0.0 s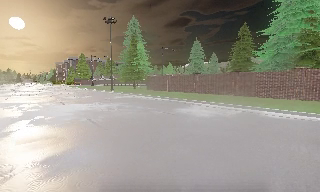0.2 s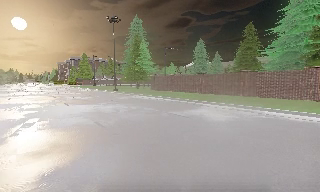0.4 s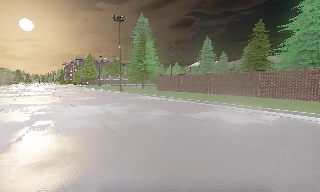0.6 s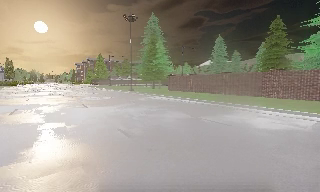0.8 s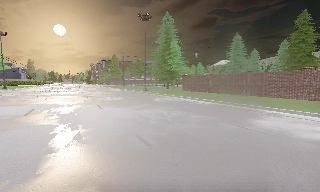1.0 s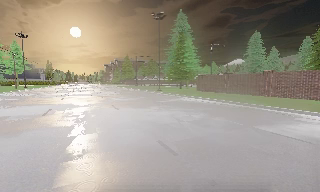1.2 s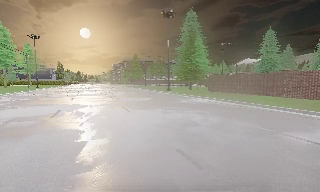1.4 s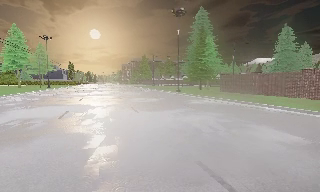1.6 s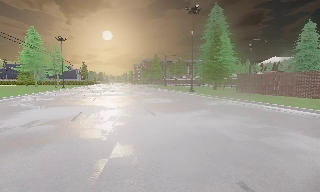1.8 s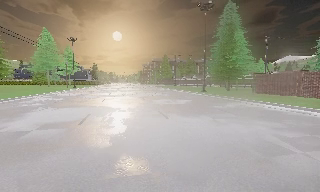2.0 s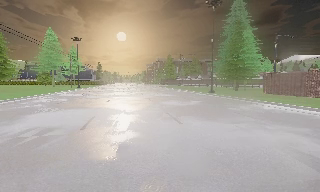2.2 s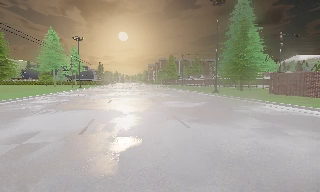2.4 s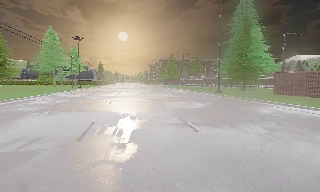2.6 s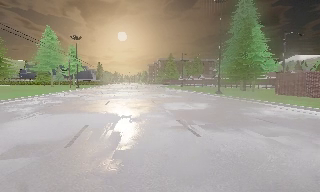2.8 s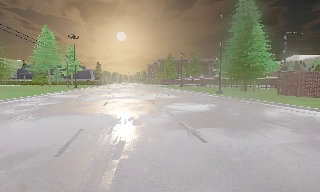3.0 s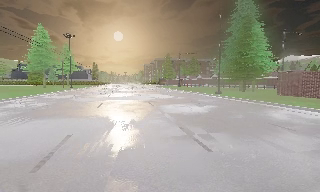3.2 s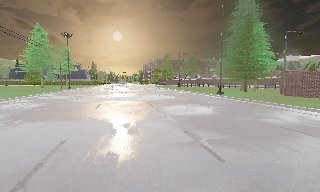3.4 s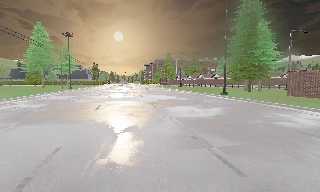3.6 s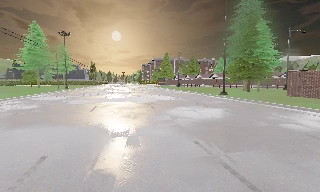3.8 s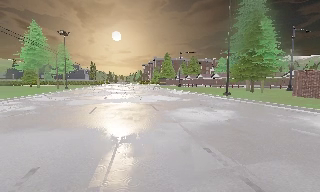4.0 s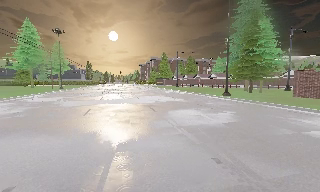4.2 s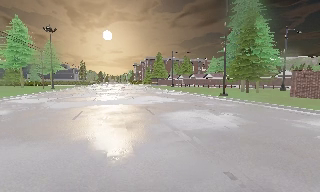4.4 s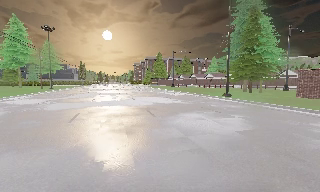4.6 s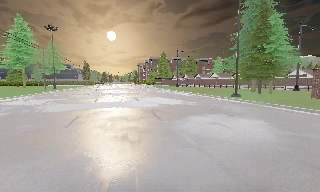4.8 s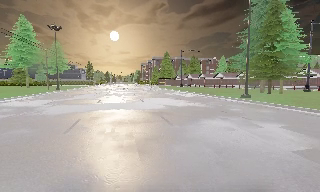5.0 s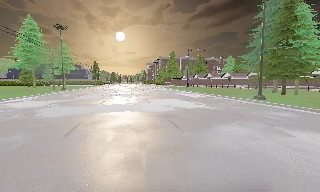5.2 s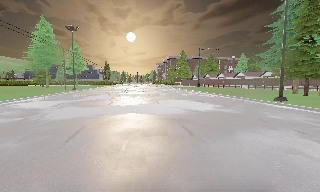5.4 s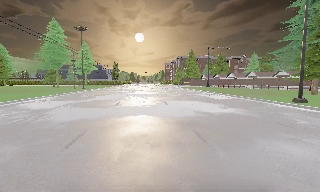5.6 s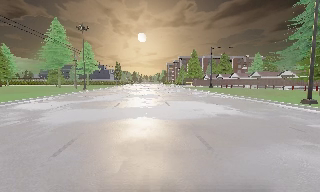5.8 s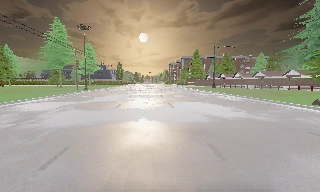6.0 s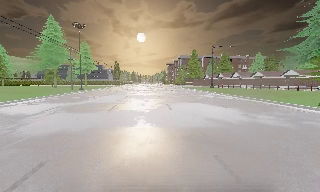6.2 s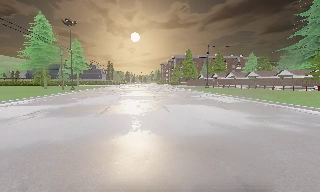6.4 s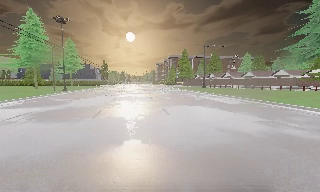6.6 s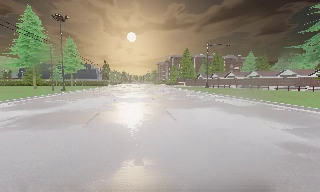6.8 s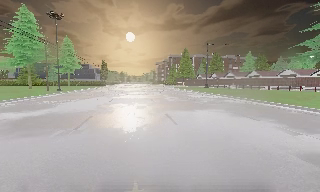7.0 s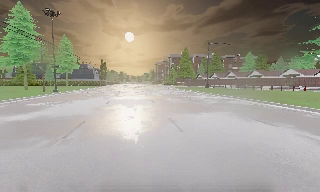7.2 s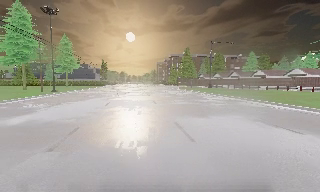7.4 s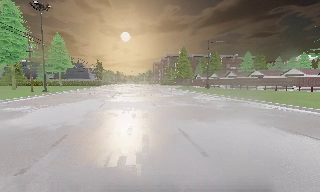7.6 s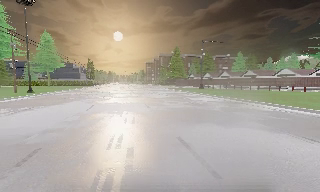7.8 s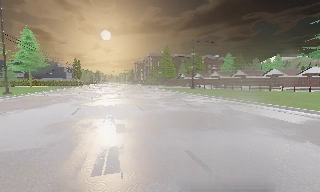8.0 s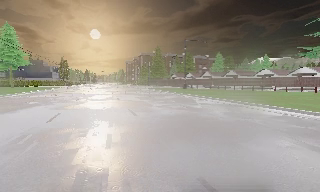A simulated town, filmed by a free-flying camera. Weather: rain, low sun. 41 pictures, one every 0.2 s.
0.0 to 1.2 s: The camera swings to its left by about 15 degrees, and the scene slides to the right. It travels forward and to its left, about 4 m, so what stands in front looms larger.
1.2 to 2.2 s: The camera swings to its left by about 10 degrees, and the scene slides to the right. It travels forward, about 3.5 m, so what stands in front looms larger.
2.2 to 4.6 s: The camera travels forward, about 6 m, so what stands in front looms larger.
4.6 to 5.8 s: The camera swings to its left by about 10 degrees, and the scene slides to the right. It travels forward, about 3.5 m, so what stands in front looms larger.
5.8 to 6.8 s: The camera travels forward, about 4 m, so what stands in front looms larger.
6.8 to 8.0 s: The camera pans to its right, which is clockwise from overhead, by about 10 degrees. It travels forward, about 6 m, so what stands in front looms larger.
The film runs backward here.
